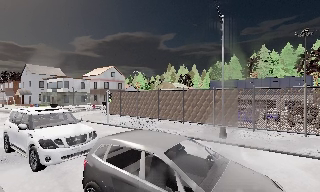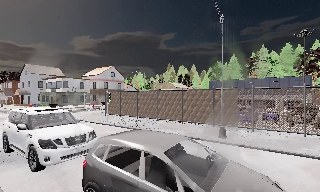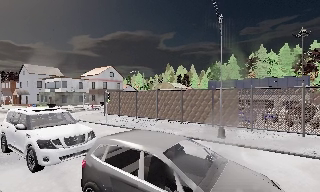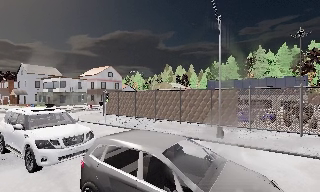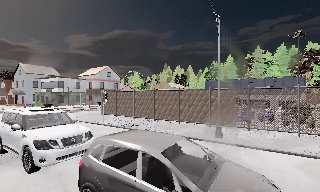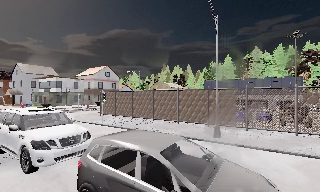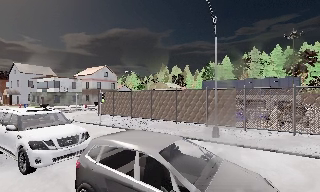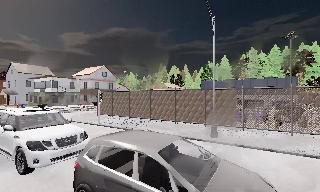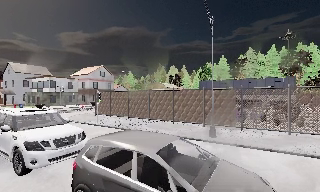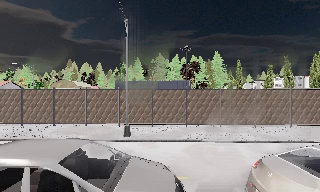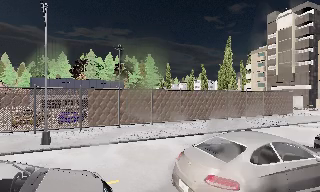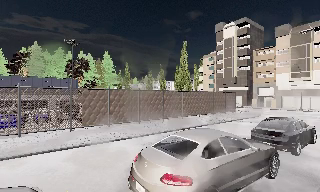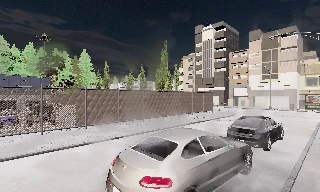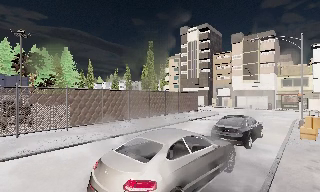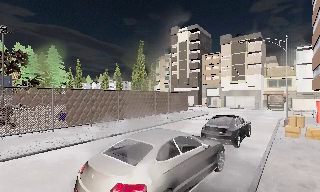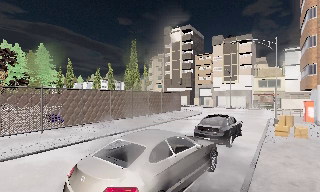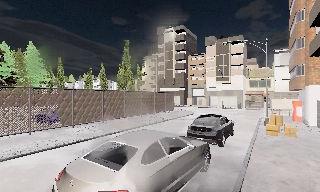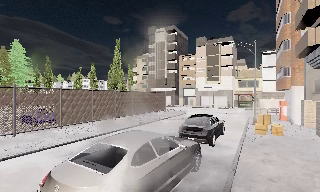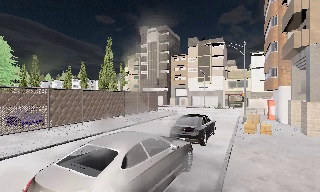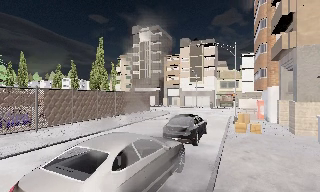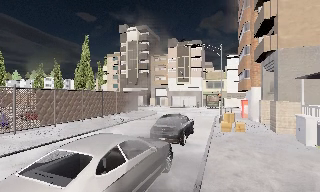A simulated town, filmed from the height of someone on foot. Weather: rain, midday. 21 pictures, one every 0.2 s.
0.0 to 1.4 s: The camera shifts only a little, or ends up much as it began.
1.4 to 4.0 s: The scene slides to the left, as the camera pans about 100 degrees to its right. It travels forward, about 1 m.
The film runs forward here.
